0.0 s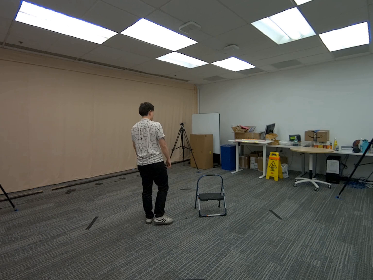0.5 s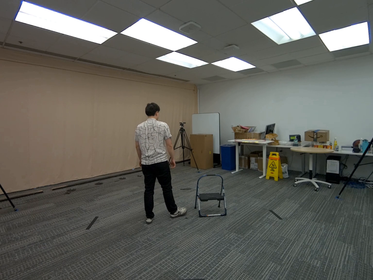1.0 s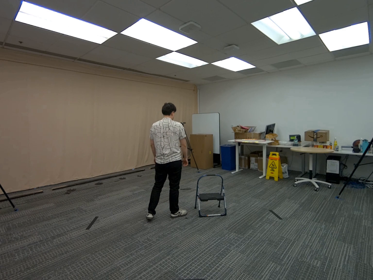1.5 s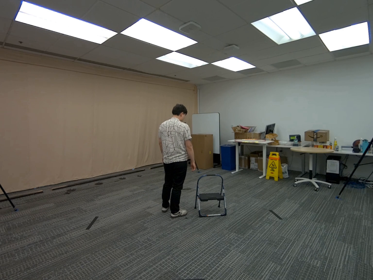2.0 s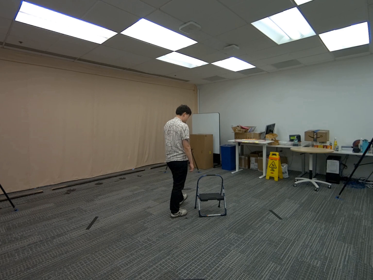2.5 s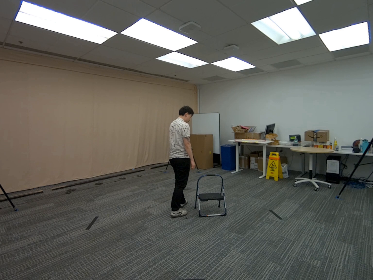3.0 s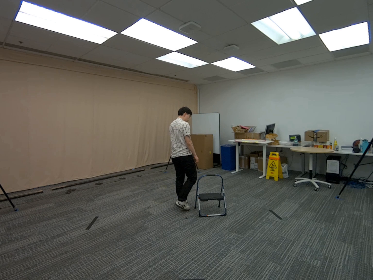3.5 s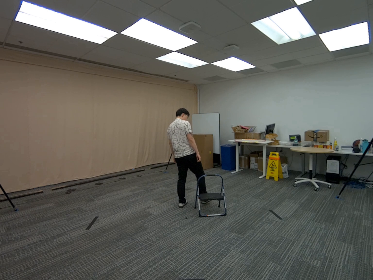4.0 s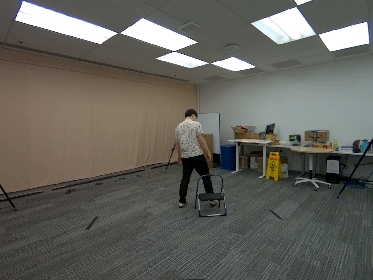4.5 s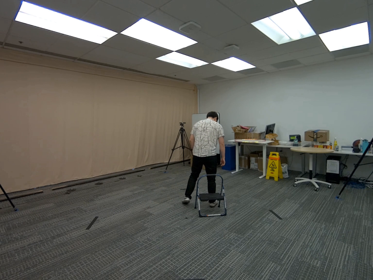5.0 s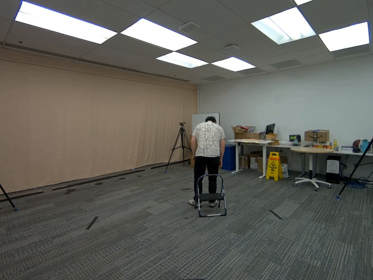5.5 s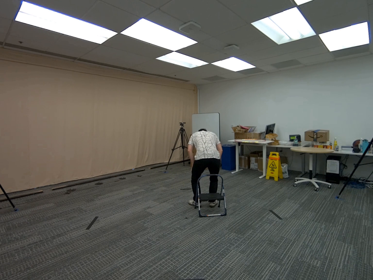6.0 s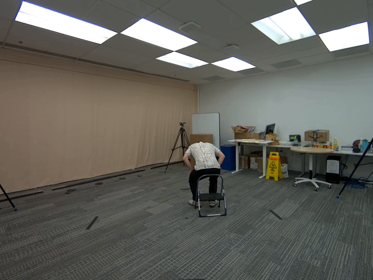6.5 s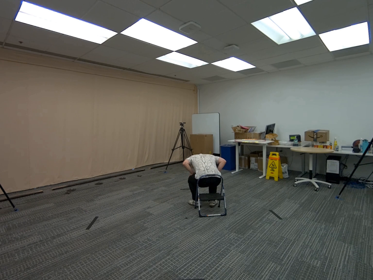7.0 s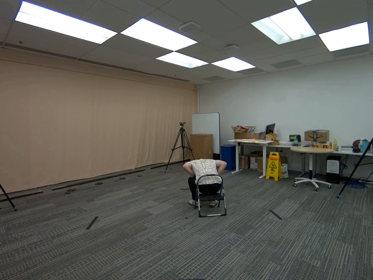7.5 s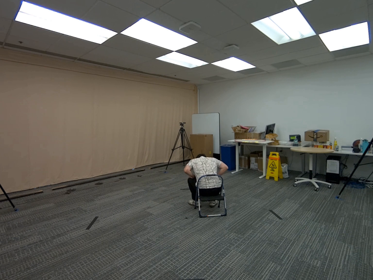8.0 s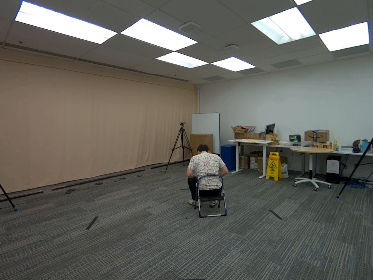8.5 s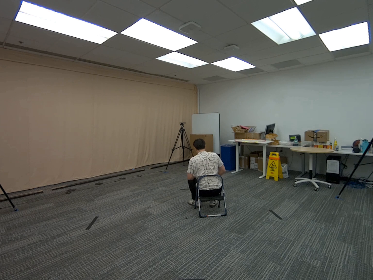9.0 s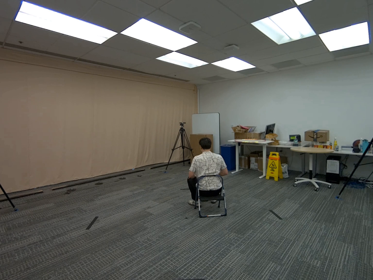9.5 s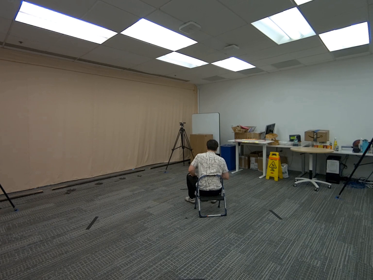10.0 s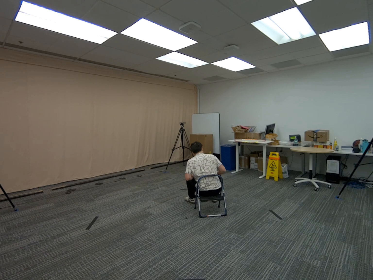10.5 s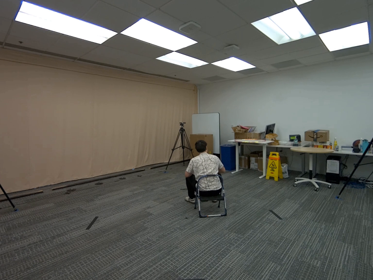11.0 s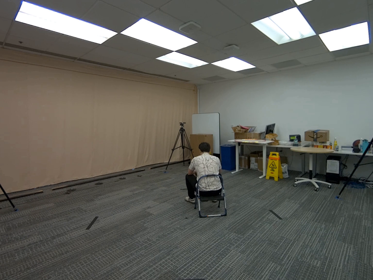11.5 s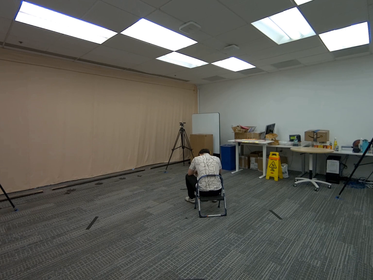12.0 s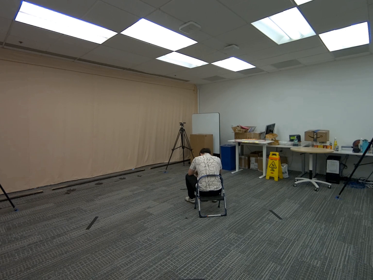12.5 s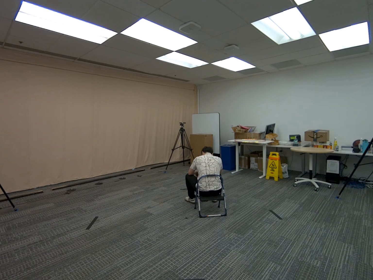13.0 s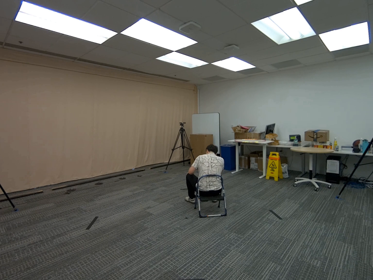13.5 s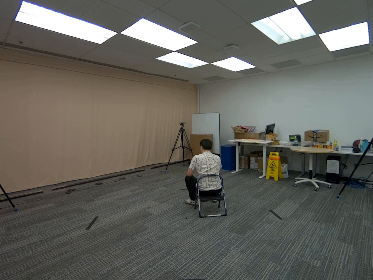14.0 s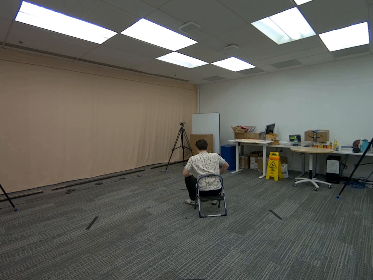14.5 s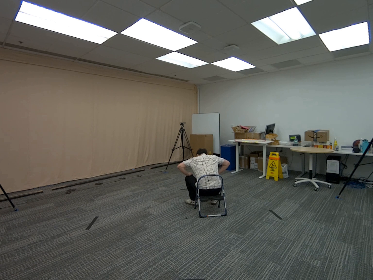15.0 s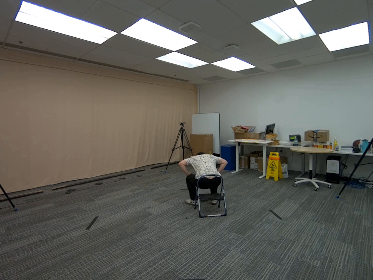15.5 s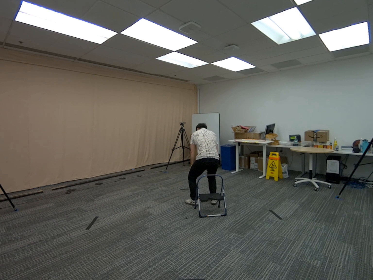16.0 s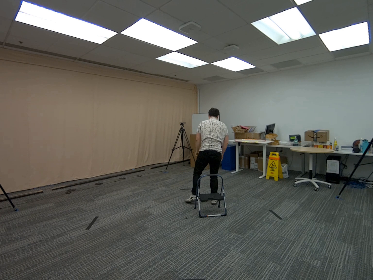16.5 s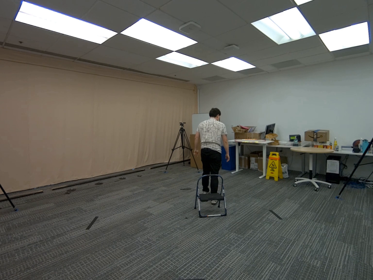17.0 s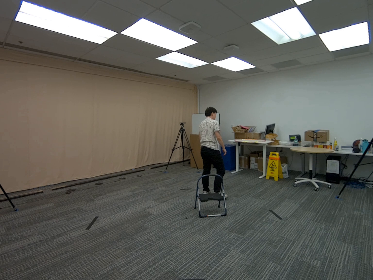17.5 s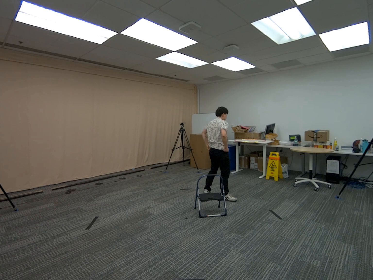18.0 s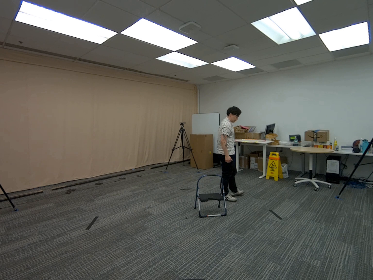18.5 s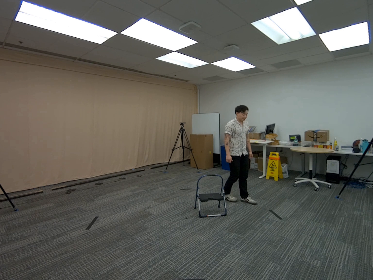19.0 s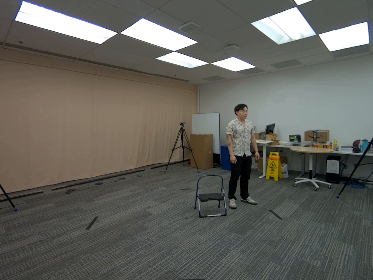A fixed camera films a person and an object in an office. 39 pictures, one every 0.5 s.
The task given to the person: Walk over to the step ladder and sit on the step. Stand up.
